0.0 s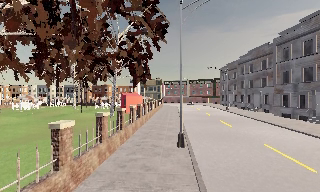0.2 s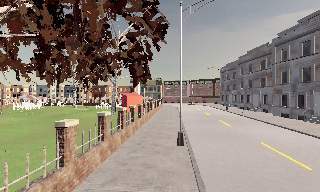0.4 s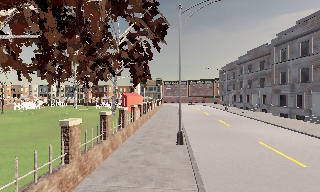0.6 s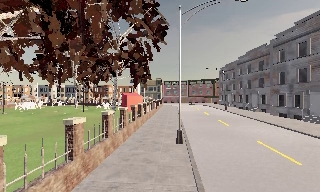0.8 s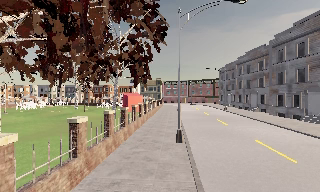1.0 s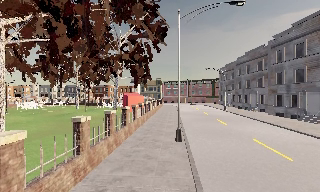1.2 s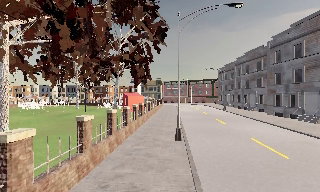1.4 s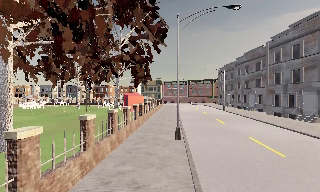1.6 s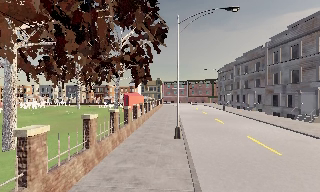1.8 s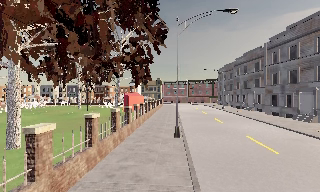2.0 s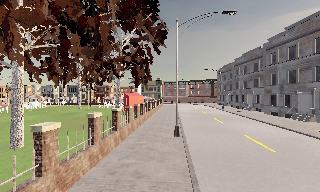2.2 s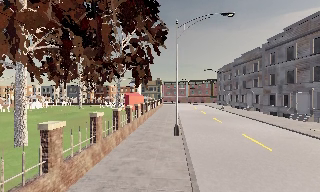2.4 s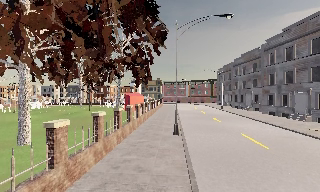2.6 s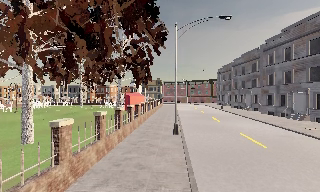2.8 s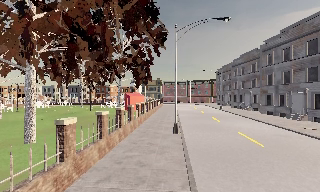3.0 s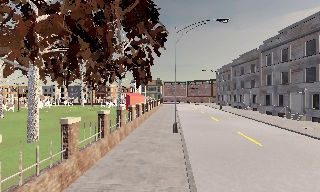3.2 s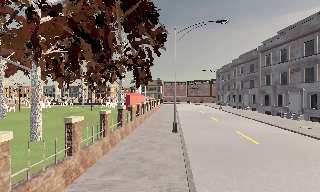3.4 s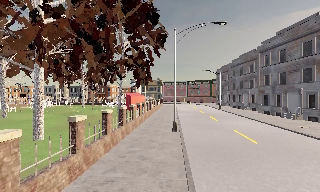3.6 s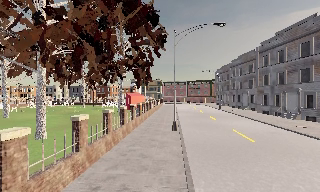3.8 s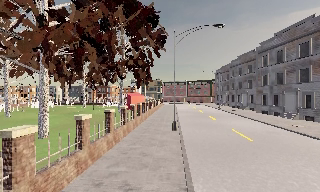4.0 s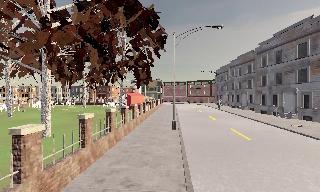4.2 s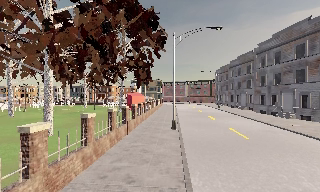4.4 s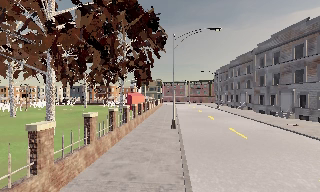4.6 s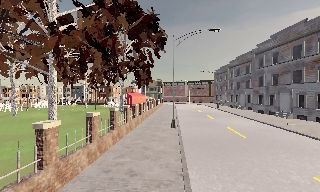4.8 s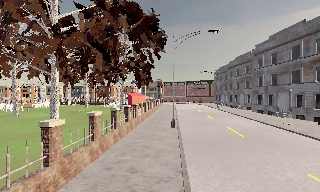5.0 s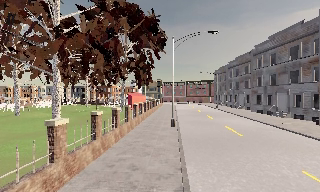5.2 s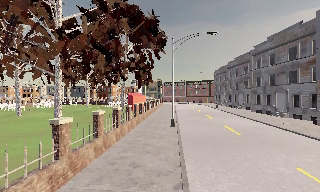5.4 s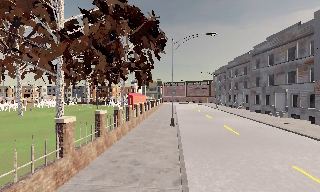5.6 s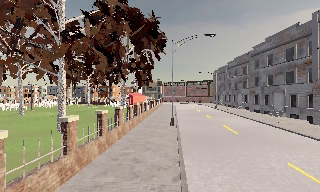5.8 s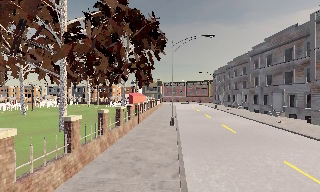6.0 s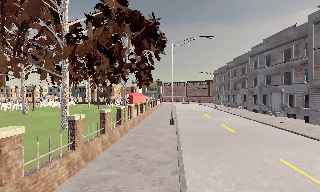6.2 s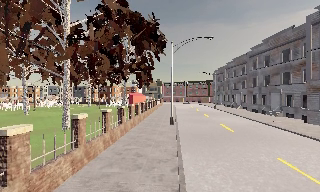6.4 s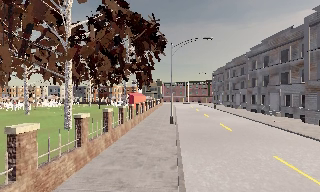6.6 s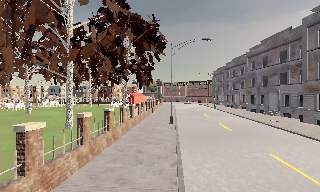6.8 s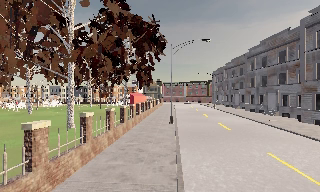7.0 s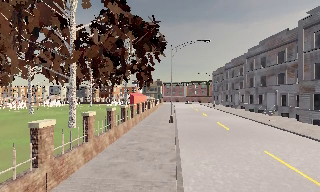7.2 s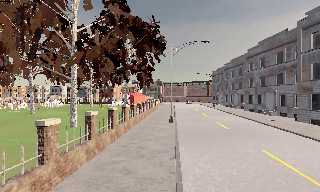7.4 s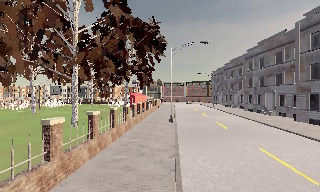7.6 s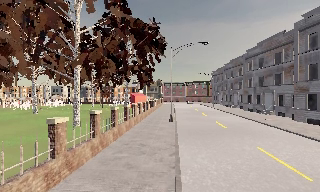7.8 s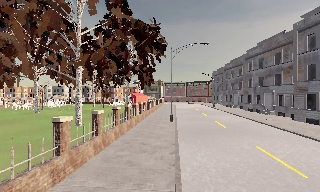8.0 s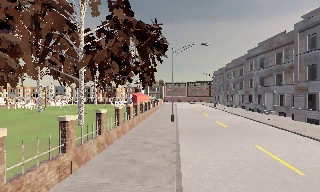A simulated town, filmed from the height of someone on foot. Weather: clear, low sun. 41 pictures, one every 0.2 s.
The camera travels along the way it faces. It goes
backward.
0.0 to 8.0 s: The camera travels backward, about 8 m, so what stands in front gets smaller.
The film runs backward here.
